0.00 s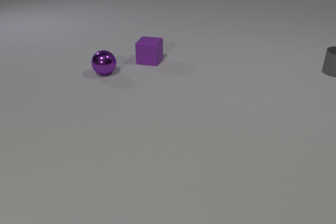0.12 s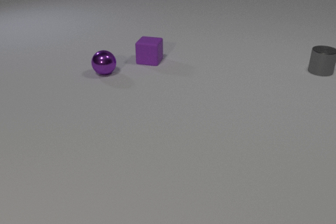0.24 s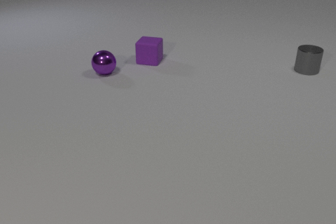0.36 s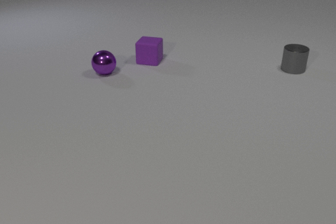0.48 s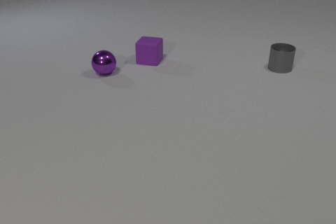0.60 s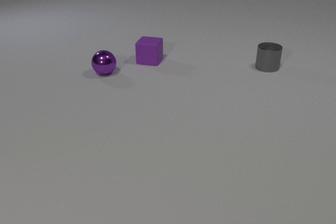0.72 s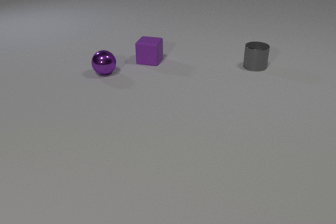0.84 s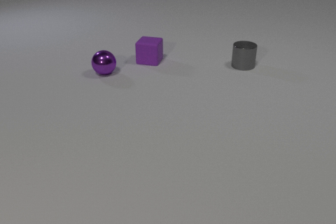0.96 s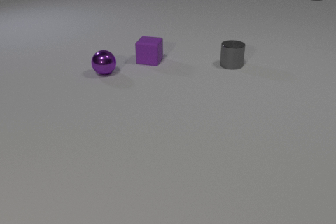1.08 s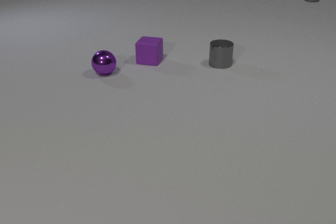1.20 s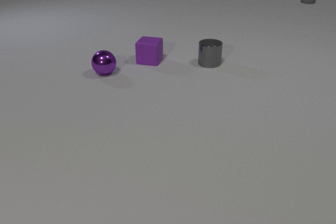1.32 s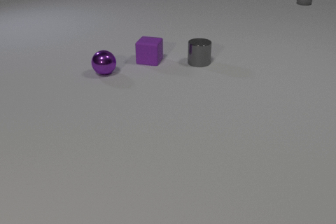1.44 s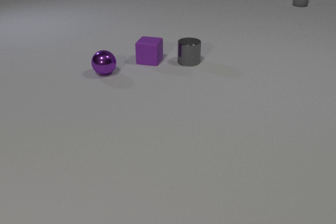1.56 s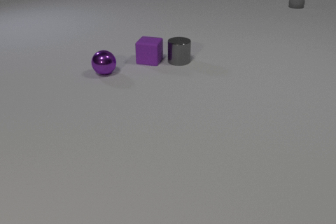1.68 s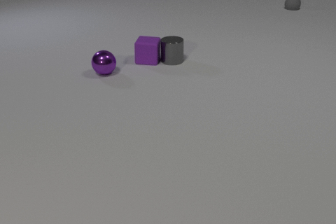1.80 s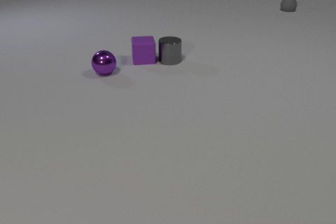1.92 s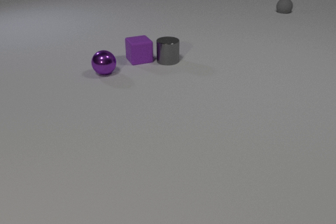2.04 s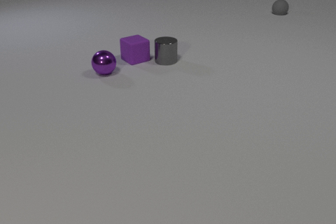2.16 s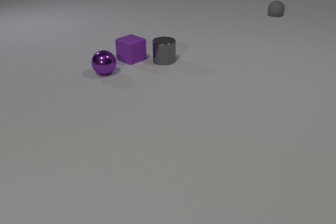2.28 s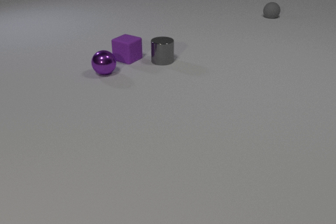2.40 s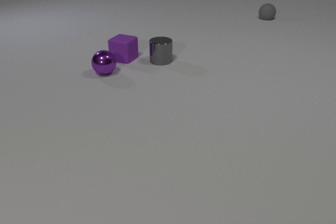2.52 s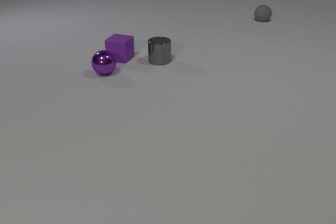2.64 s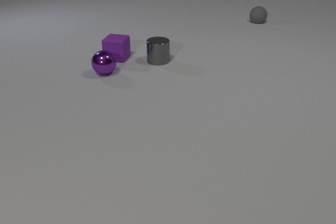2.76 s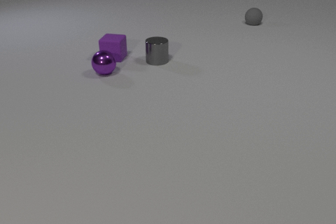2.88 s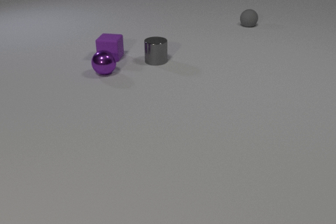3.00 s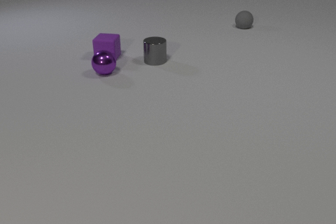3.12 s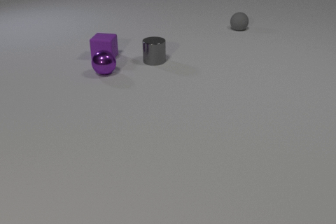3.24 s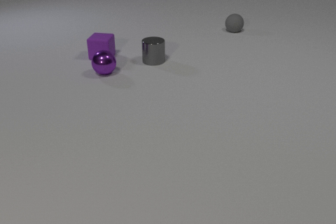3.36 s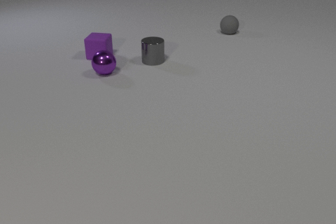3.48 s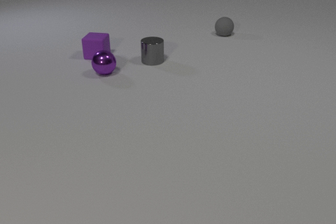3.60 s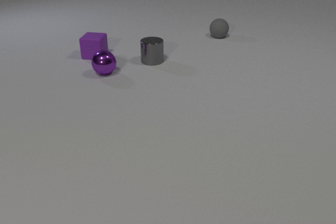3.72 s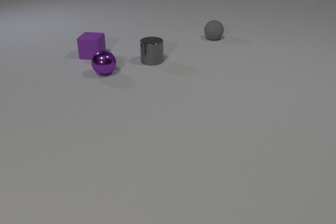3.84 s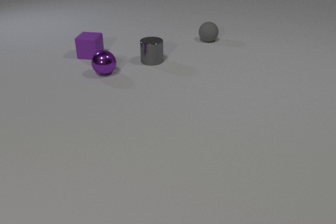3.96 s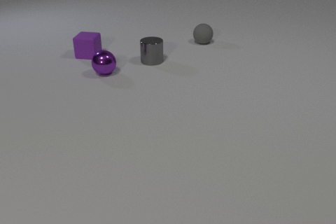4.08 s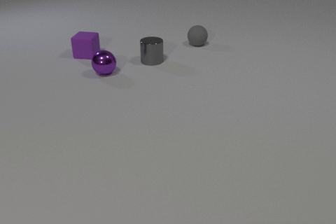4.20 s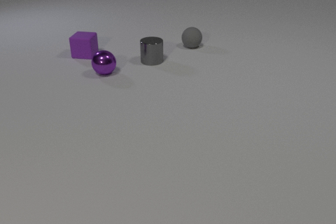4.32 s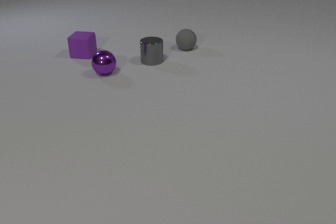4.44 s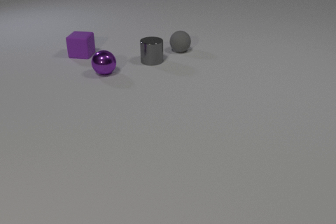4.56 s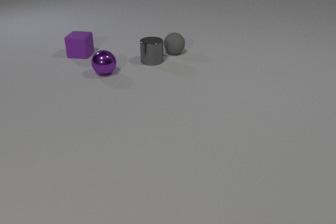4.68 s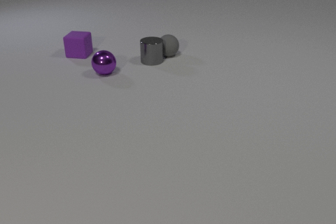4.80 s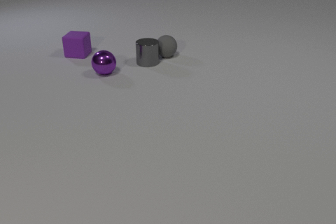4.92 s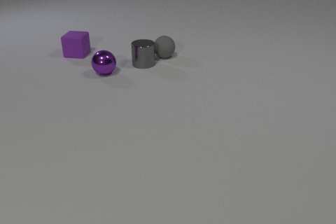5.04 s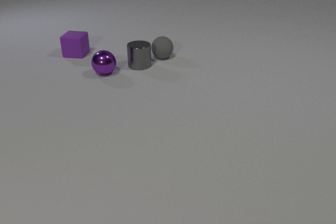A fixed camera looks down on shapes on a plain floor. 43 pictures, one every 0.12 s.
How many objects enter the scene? 1.
What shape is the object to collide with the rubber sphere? cylinder.
What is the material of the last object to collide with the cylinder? rubber.
0.00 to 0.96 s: The gray metal cylinder slides to the left. The gray rubber sphere comes in at the top edge, rolls toward the camera and to the left.
0.96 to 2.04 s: The gray metal cylinder slides to the left. The purple rubber cube slides to the left, spins counterclockwise seen from above by about 45 degrees, its near face sliding to the right. The gray rubber sphere rolls toward the camera and to the left. The gray metal cylinder and the purple rubber cube collide.
2.04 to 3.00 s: The gray metal cylinder slides to the left. The purple rubber cube slides to the left, spins counterclockwise seen from above by about 45 degrees, its near face sliding to the right. The gray rubber sphere rolls toward the camera and to the left.
3.00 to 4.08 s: The purple rubber cube slides to the left and away from the camera. The gray rubber sphere rolls toward the camera and to the left.
4.08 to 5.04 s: The gray metal cylinder slides to the left and toward the camera. The purple rubber cube slides to the left and away from the camera. The gray rubber sphere rolls toward the camera and to the left. The gray metal cylinder and the gray rubber sphere collide.
